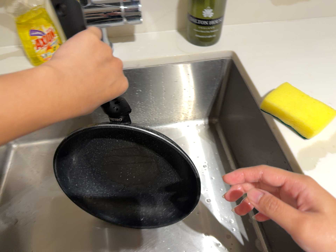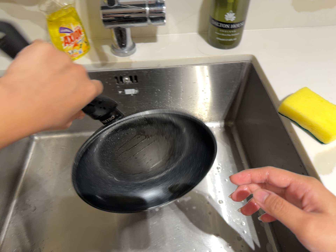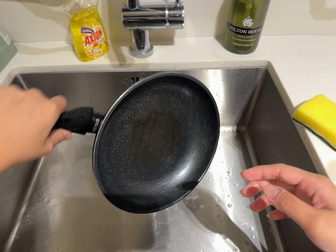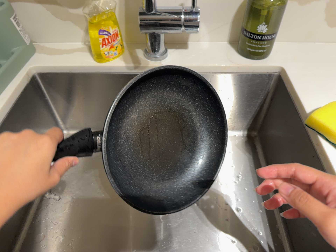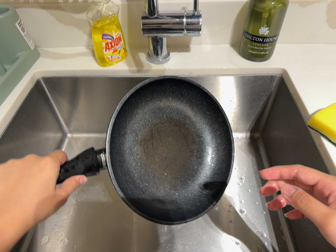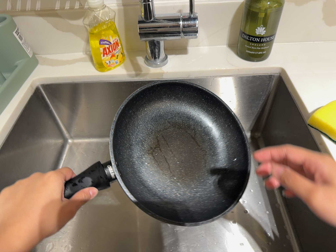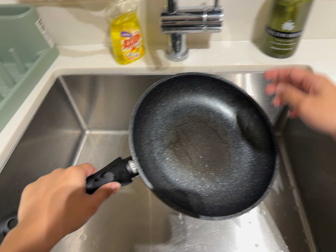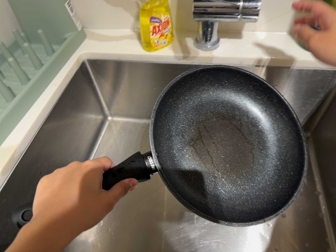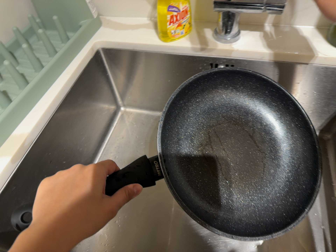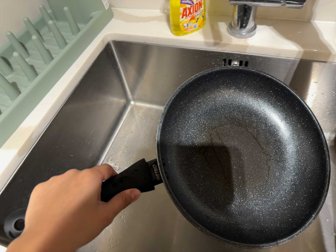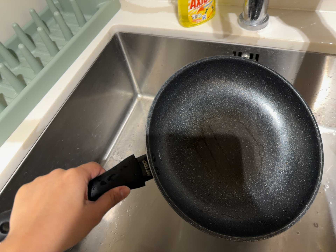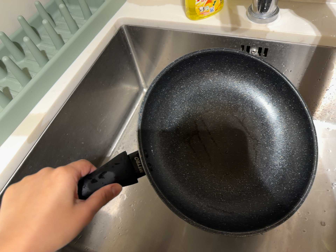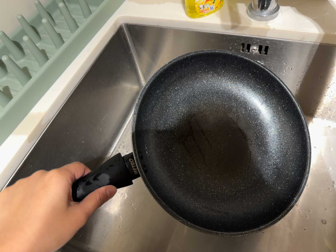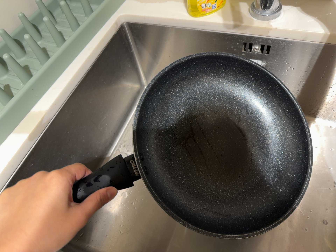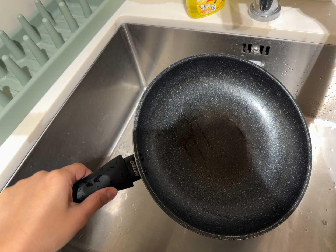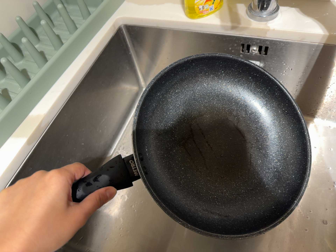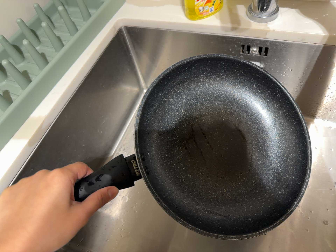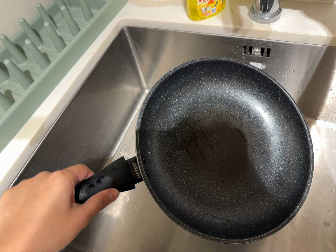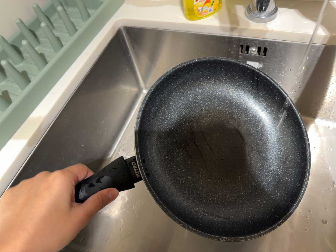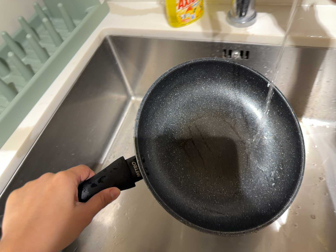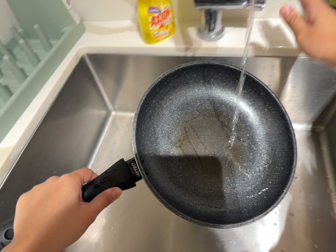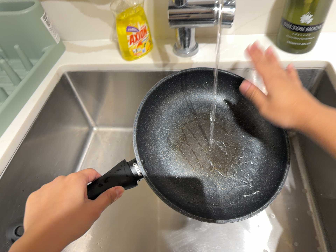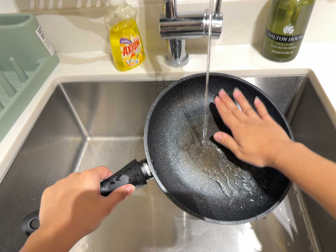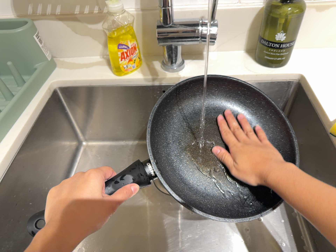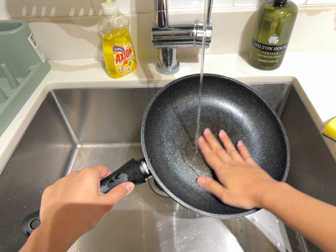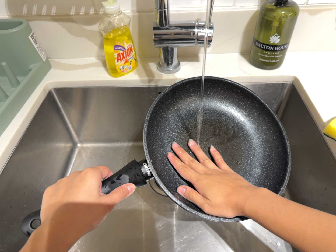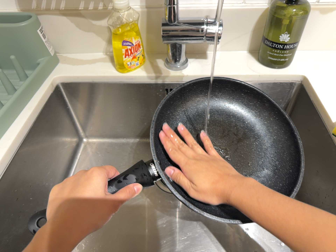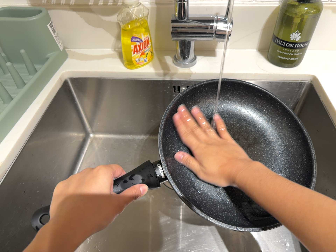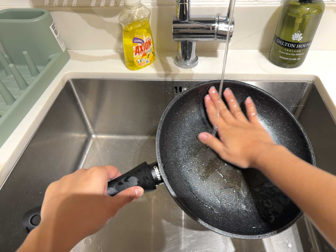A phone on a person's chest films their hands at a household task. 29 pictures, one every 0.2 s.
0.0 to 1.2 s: The camera pans to its left by about 10 degrees.
1.2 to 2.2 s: The camera pans to its left by about 15 degrees. It travels forward, about 6 cm, so what stands in front looms larger. Its aim tips toward the bottom of its view by about 10 degrees, and the scene shifts upward. It rolls about its line of sight by about 10 degrees, and the scene rotates clockwise.
2.2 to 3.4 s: The camera keeps its place and its aim.
3.4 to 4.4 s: The camera pans to its right by about 15 degrees. It travels backward, about 7 cm, so what stands in front gets smaller. Its aim tips toward the top of its view by about 10 degrees, and the scene shifts downward. It rolls about its line of sight by about 10 degrees, and the scene rotates counterclockwise.
4.4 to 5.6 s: The camera shifts only a little, or ends up much as it began.
The film runs forward here.
